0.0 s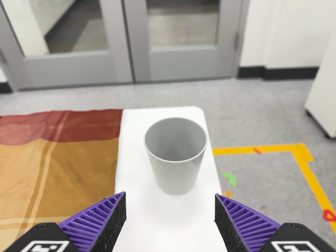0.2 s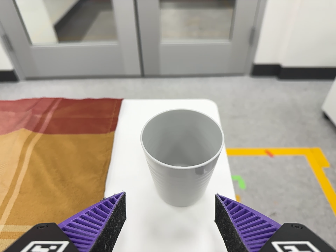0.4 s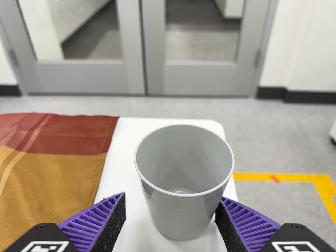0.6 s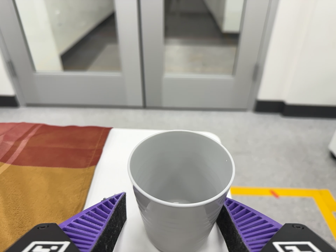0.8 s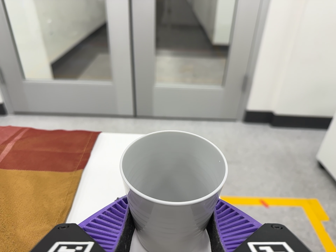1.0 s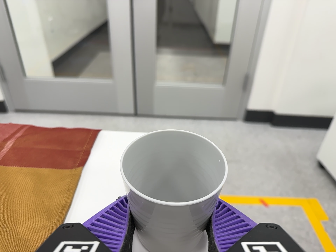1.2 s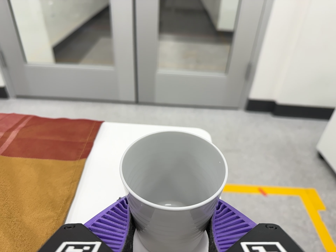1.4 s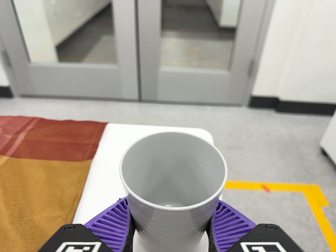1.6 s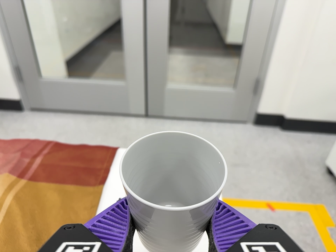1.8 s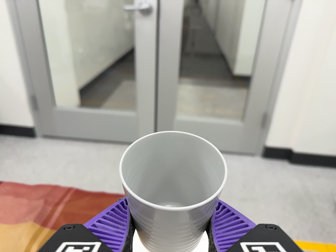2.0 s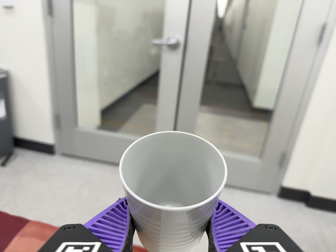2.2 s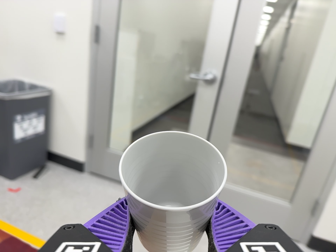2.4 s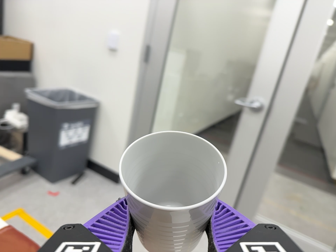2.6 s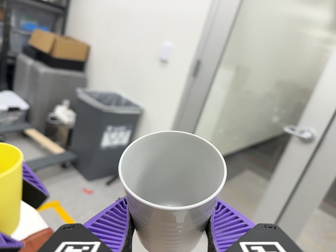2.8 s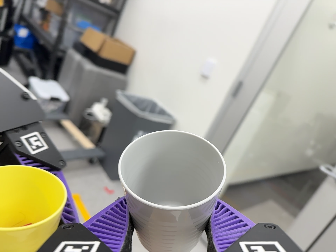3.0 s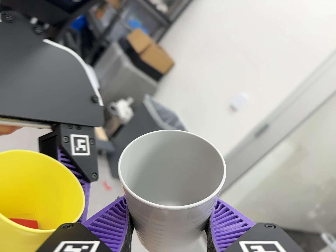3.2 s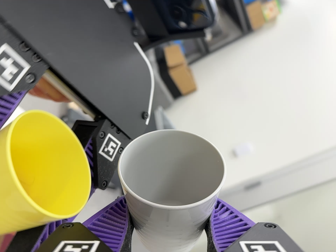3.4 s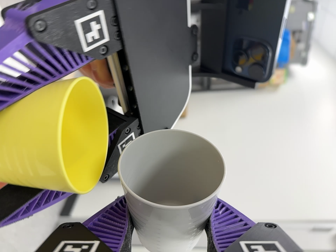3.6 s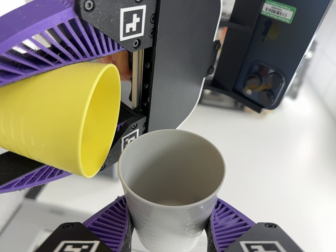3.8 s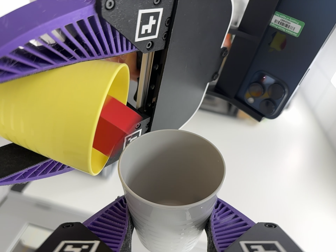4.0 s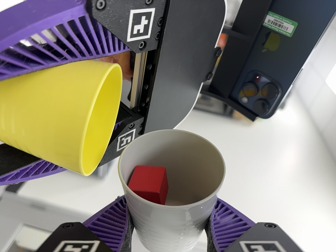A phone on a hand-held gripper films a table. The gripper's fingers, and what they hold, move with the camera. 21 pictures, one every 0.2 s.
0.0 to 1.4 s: The camera travels forward, about 12 cm, so what stands in front looms larger.
1.4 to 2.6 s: The camera swings to its left by about 30 degrees, and the scene slides to the right. It travels toward the top of its view, about 32 cm, so close, fixed things drift downward. Its aim tips toward the top of its view by about 25 degrees, and the scene shifts downward. It rolls about its line of sight by about 30 degrees, and the scene rotates clockwise.
2.6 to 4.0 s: The camera travels to its left, about 20 cm, so close, fixed things drift to the right. Its aim tips toward the top of its view by about 15 degrees, and the scene shifts downward. It rolls about its line of sight by about 90 degrees, and the scene rotates clockwise.
The film runs backward here.
